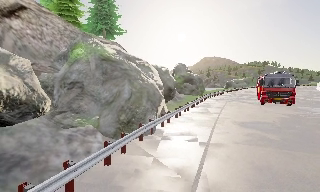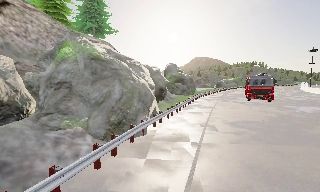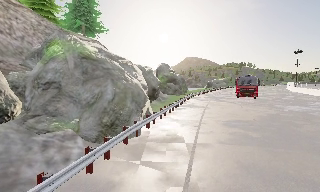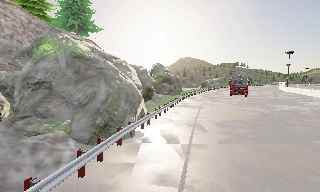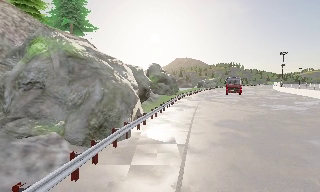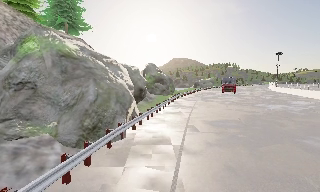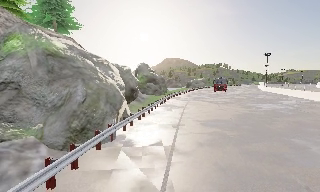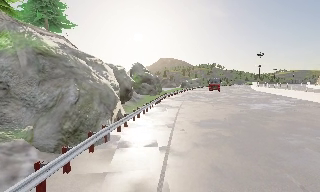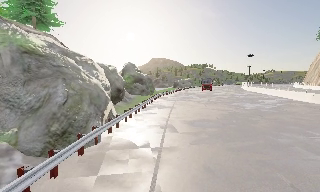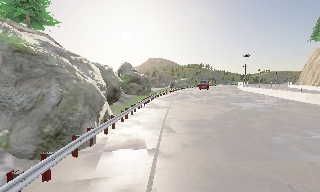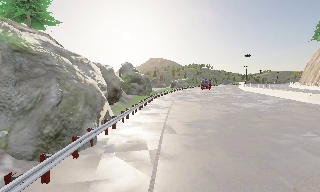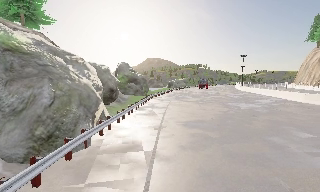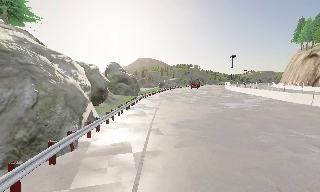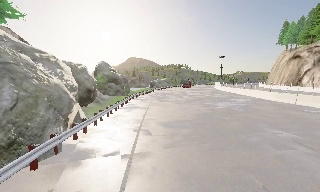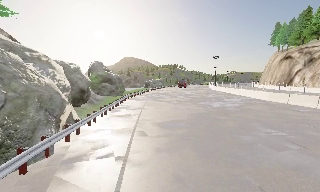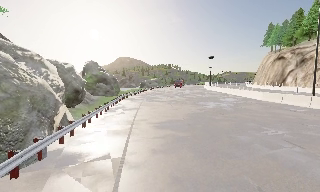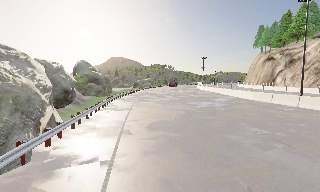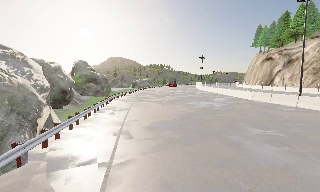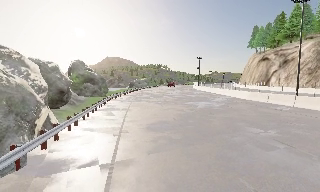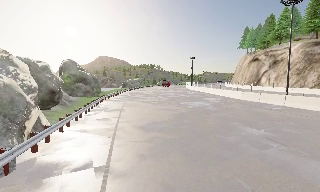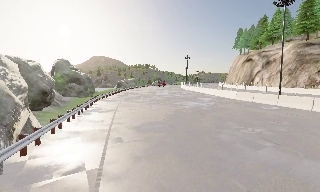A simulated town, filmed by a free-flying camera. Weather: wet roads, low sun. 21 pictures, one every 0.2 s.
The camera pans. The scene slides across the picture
to the left.
The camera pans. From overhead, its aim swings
clockwise.
0.0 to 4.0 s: The scene slides to the left, as the camera pans about 35 degrees to its right. It travels forward, about 2 m.
The film runs backward here.
